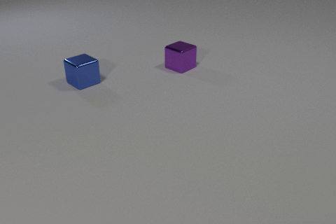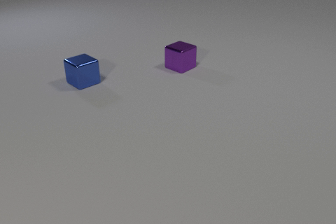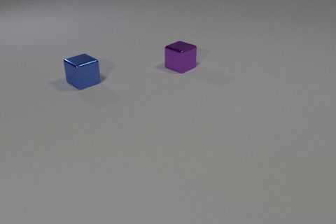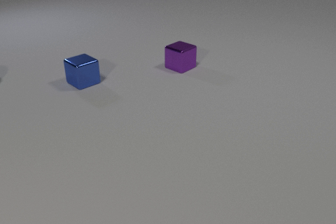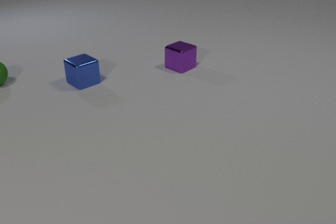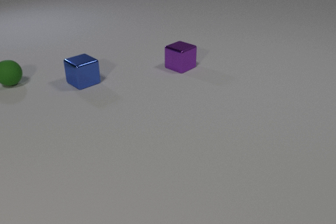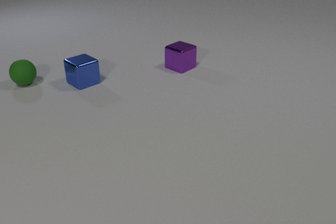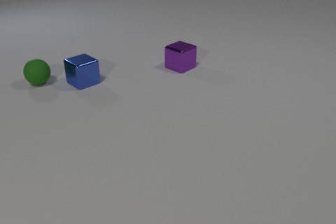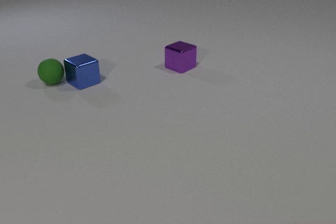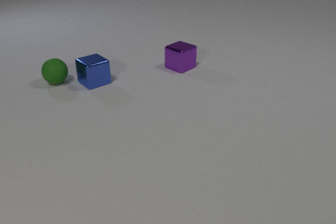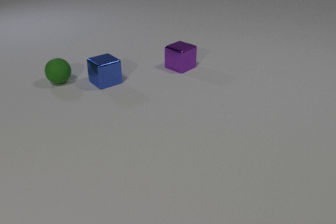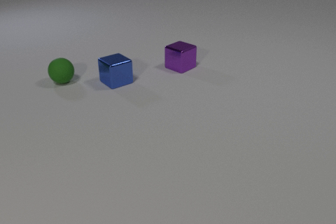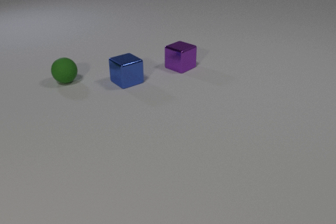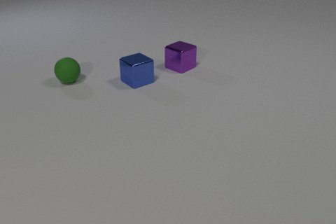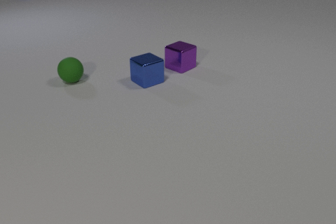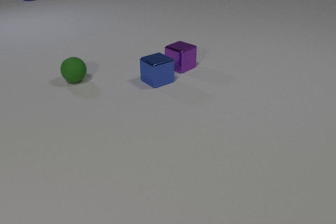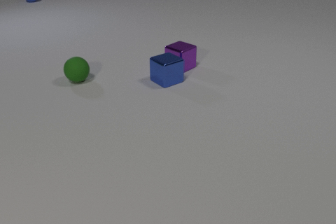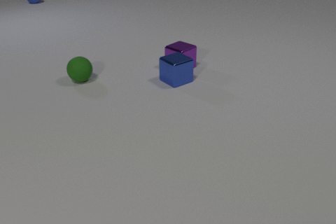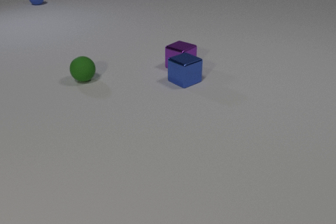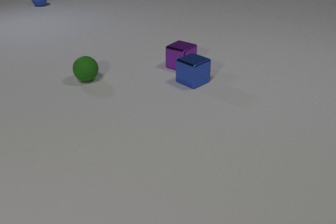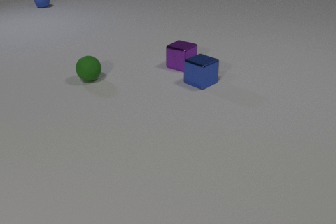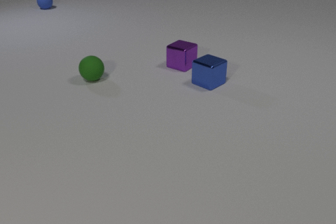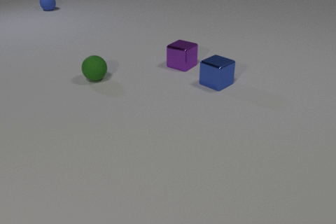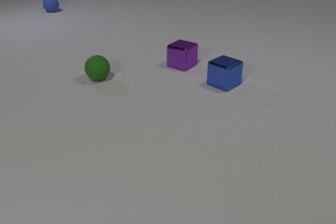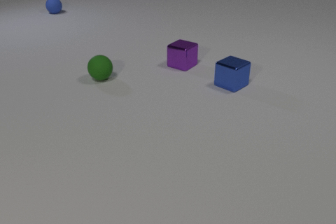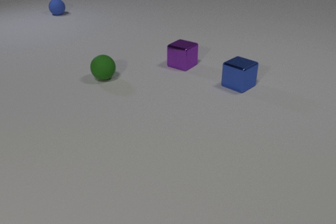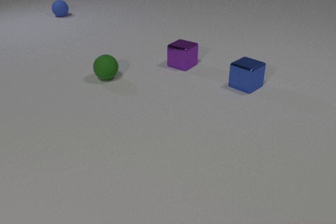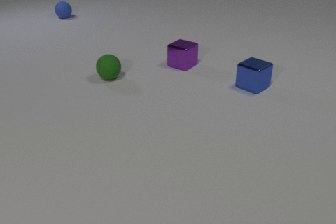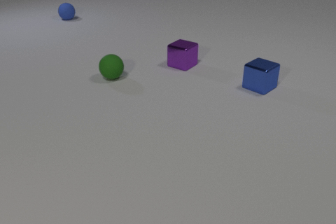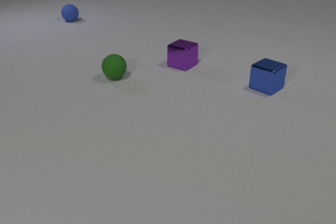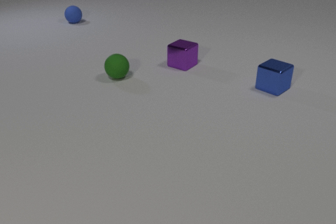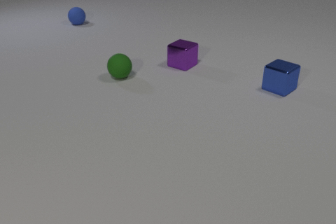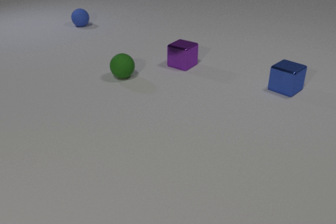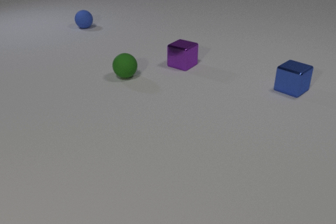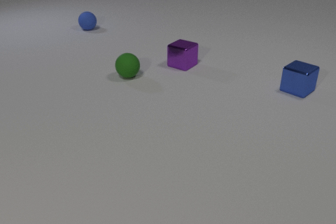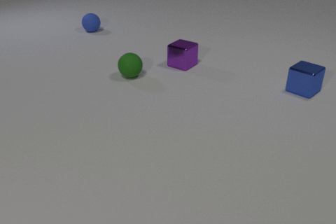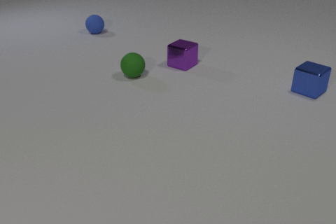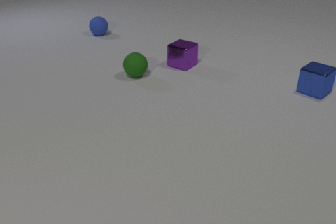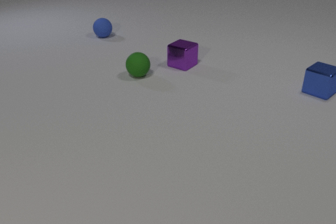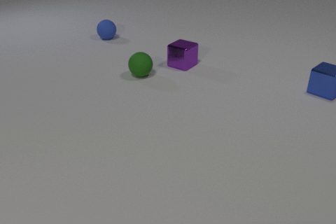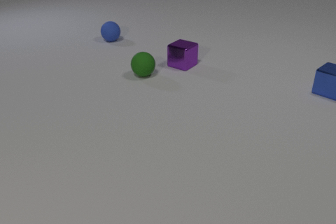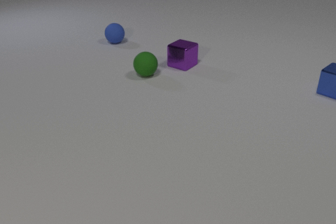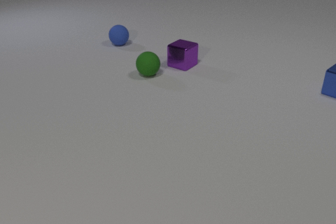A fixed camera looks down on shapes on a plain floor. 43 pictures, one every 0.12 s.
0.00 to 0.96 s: The green rubber sphere comes in at the left edge, rolls to the right. The green rubber sphere and the blue metal cube collide.
0.96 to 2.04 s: The green rubber sphere rolls to the right. The blue metal cube slides to the right. The blue rubber sphere comes in at the top edge, rolls toward the camera.
2.04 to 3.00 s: The green rubber sphere rolls to the right. The blue metal cube slides to the right. The blue rubber sphere rolls toward the camera and to the right. The purple metal cube slides away from the camera. The blue metal cube and the purple metal cube collide.
3.00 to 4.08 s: The green rubber sphere rolls to the right. The blue metal cube slides to the right. The blue rubber sphere rolls toward the camera and to the right.
4.08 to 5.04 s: The green rubber sphere rolls to the right. The blue metal cube slides to the right. The blue rubber sphere rolls toward the camera and to the right.
How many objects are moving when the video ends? 3.
Are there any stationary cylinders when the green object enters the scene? no.
What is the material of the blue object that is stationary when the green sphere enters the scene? metal.
